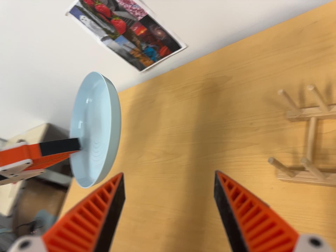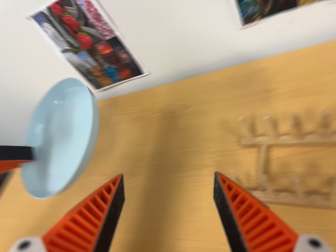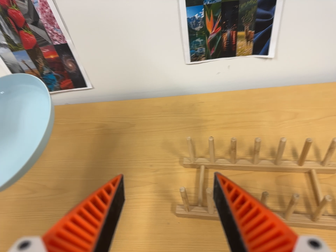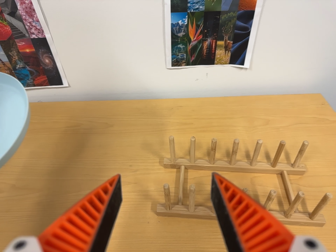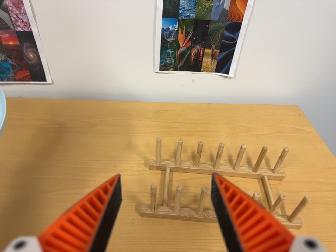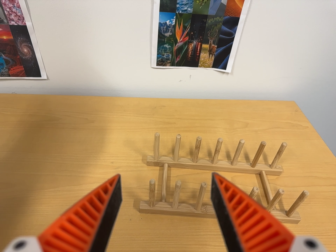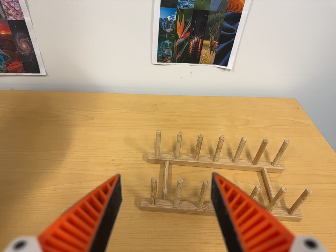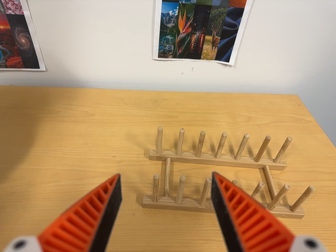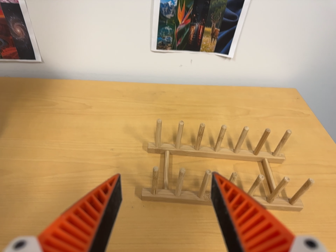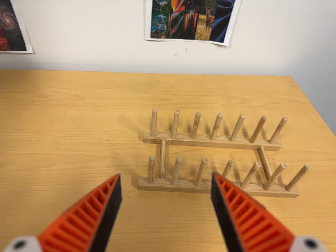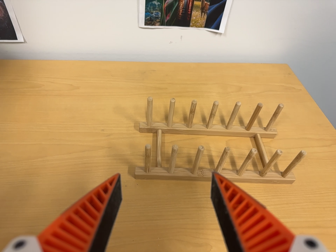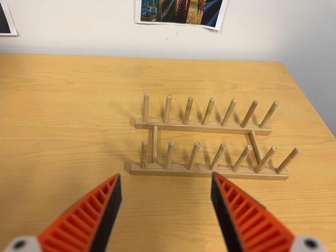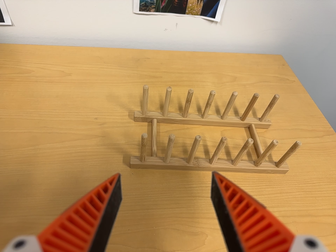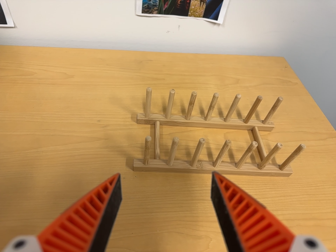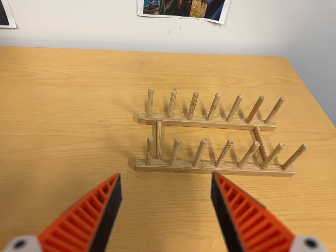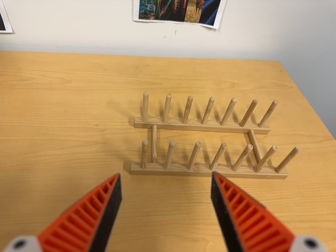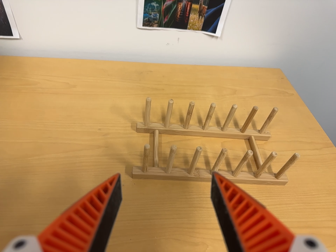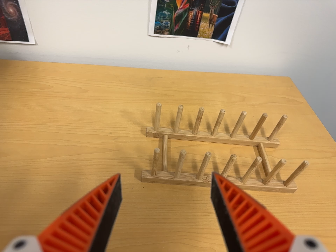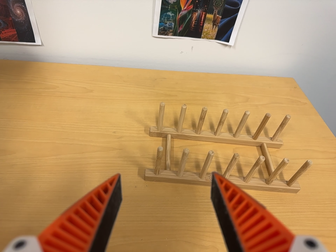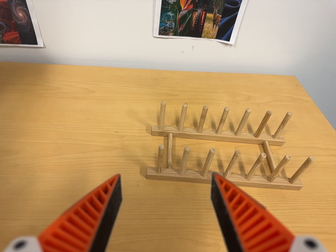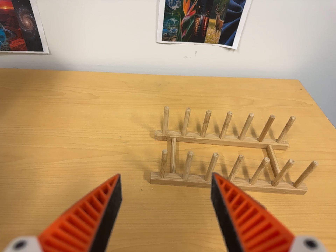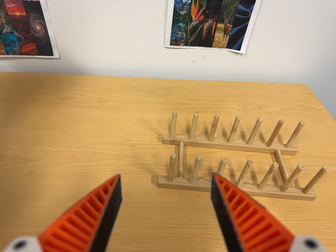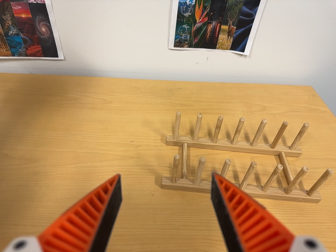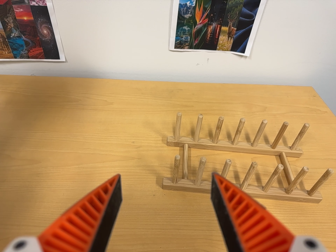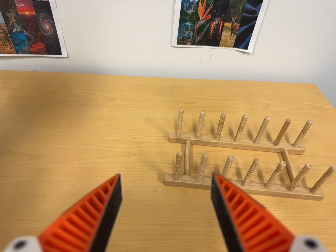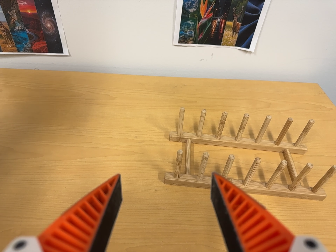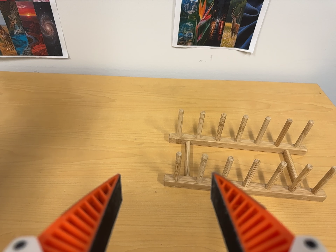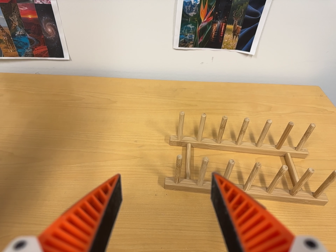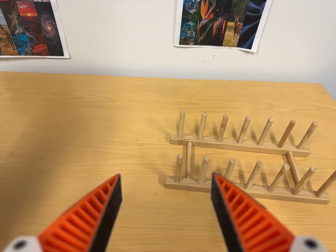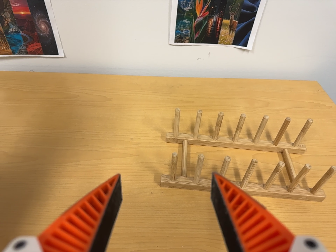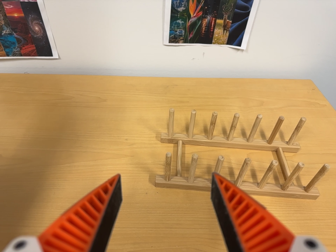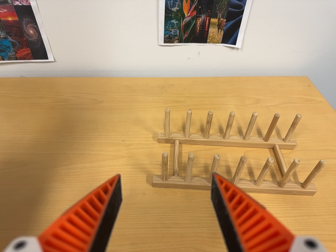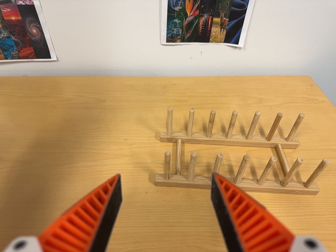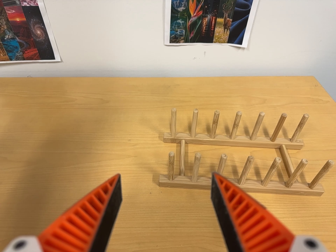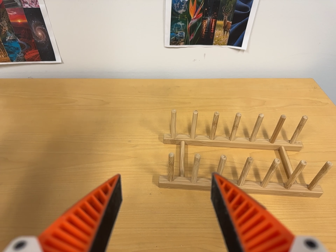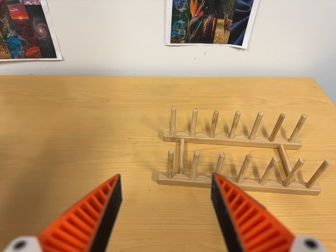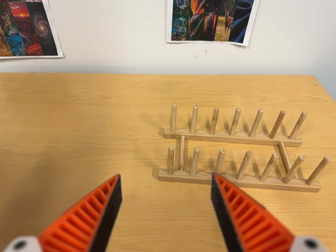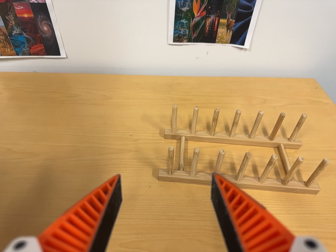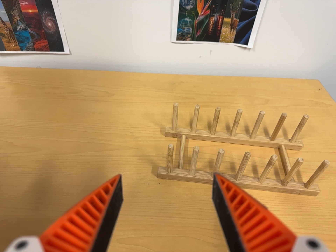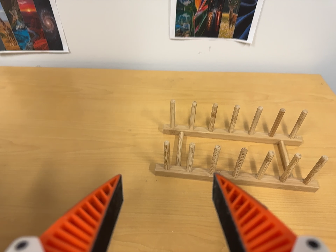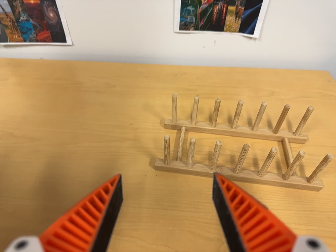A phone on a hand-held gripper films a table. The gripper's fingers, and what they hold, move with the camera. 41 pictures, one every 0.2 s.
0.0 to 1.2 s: The camera pans to its right by about 50 degrees. It travels to its left and toward the bottom of its view, about 20 cm. Its aim tips toward the top of its view by about 20 degrees. It rolls about its line of sight by about 20 degrees, and the scene rotates clockwise.
1.2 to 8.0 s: The camera travels toward the bottom of its view, about 5 cm, so close, fixed things drift upward.
The film runs backward here.
